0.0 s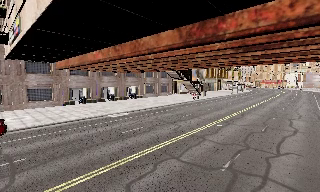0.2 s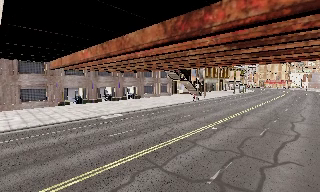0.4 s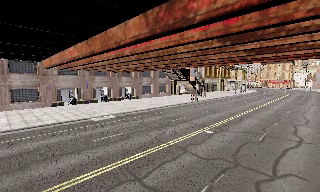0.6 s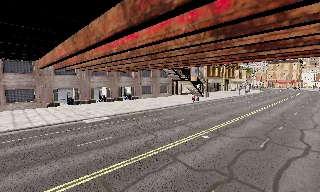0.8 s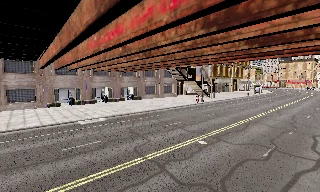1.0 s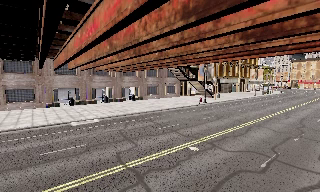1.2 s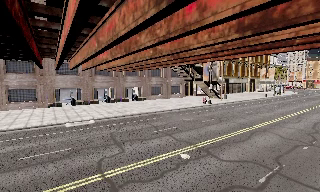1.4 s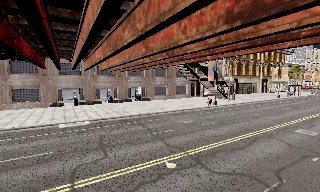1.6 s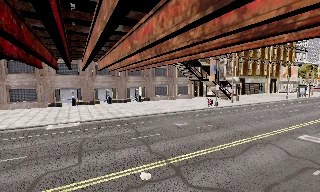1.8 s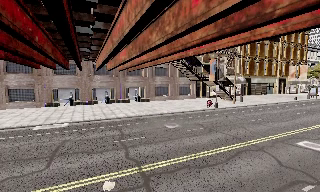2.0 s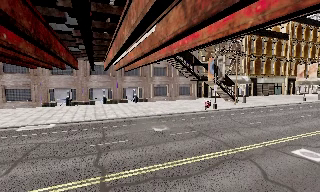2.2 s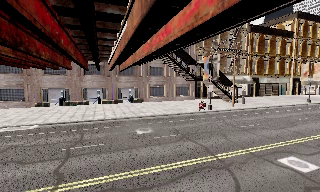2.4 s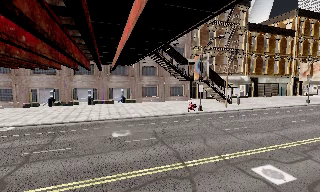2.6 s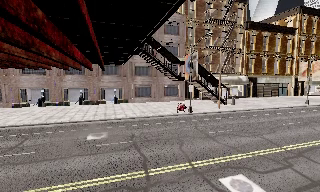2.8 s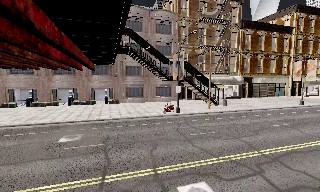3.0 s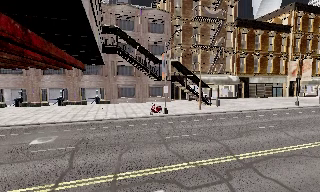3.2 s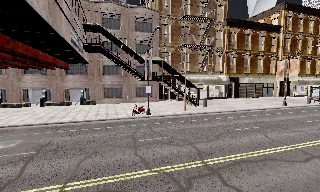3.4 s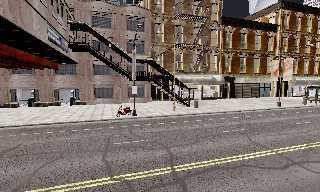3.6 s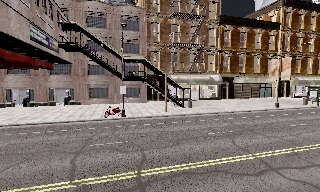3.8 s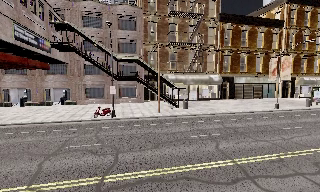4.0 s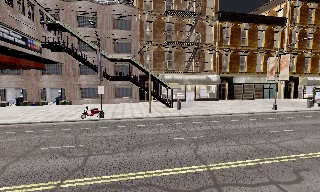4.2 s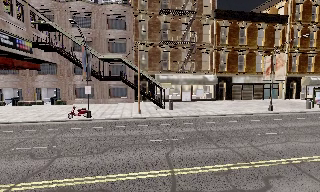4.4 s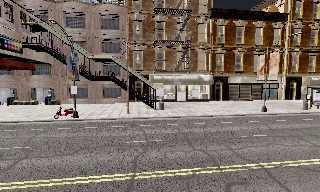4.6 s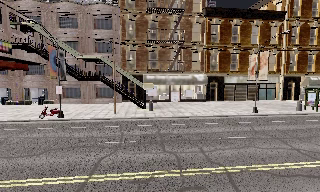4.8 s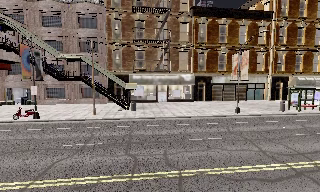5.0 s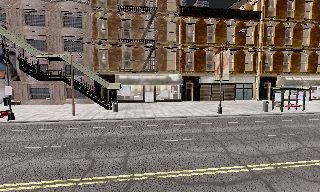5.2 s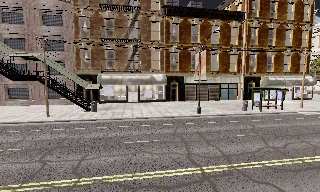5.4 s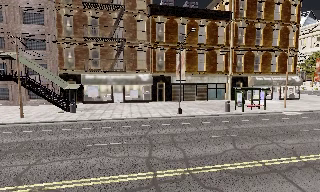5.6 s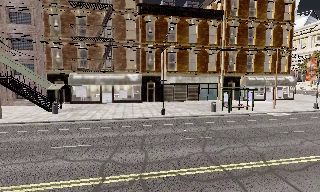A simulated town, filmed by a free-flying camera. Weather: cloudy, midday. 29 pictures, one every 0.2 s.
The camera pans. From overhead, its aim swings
counterclockwise.
0.0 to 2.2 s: The camera pans to its left, which is counterclockwise from overhead, by about 25 degrees. It travels to its right and forward, about 15 m, so close, fixed things drift to the left.
2.2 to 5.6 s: The camera pans to its left, which is counterclockwise from overhead, by about 10 degrees. It travels to its right, about 30 m, so close, fixed things drift to the left.
The film runs forward here.
